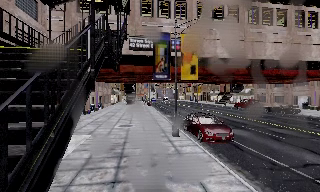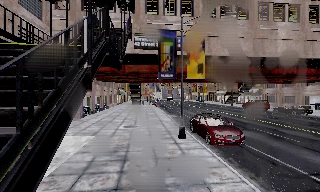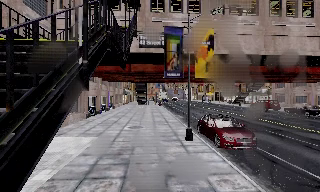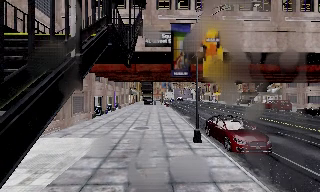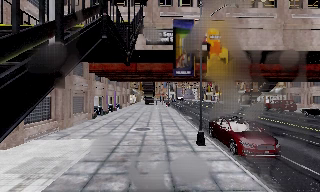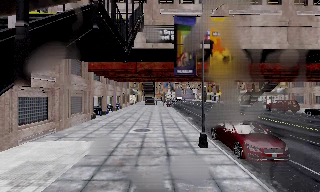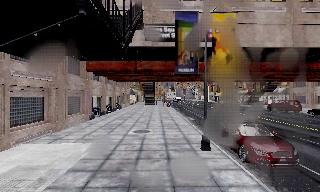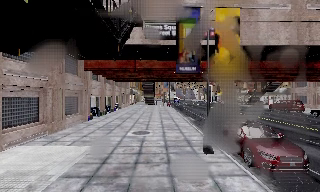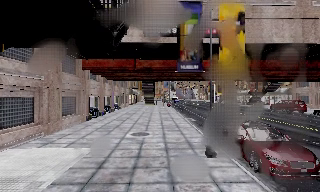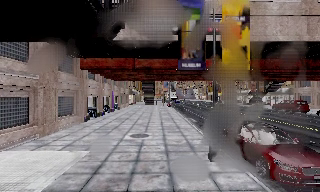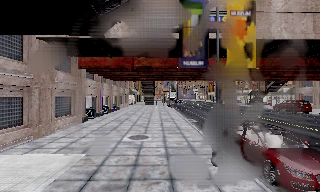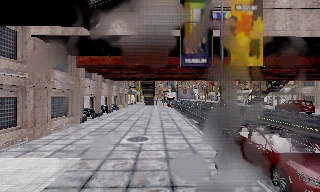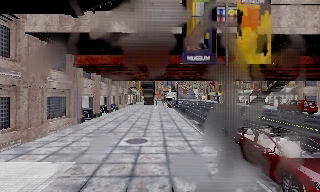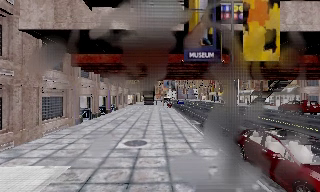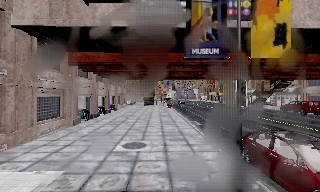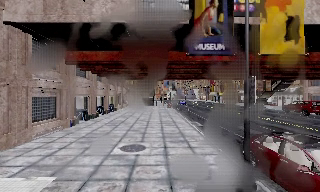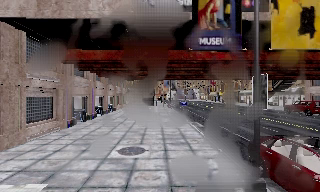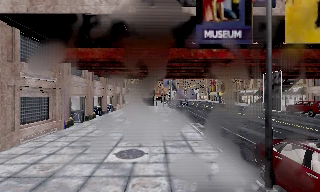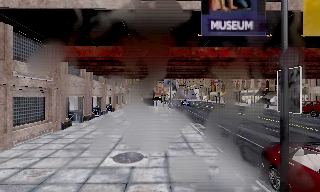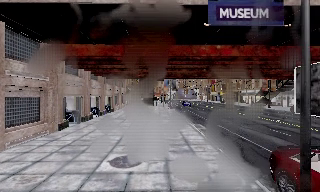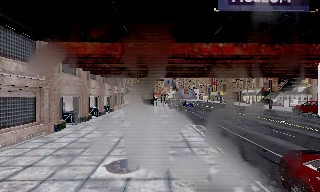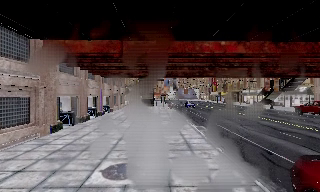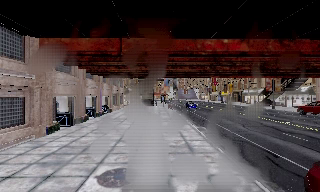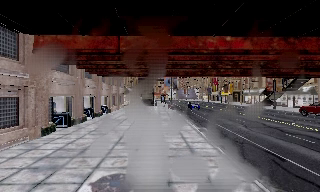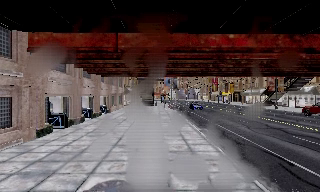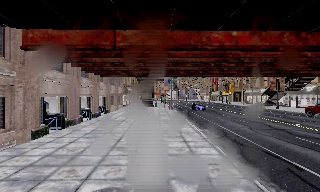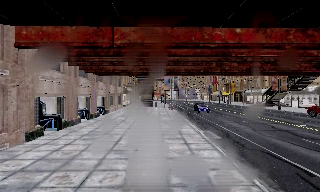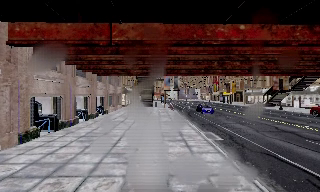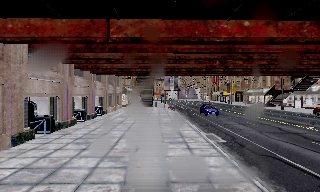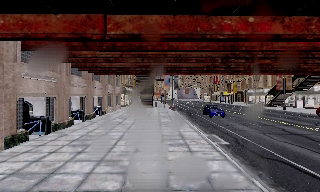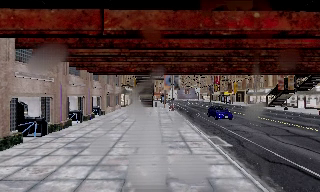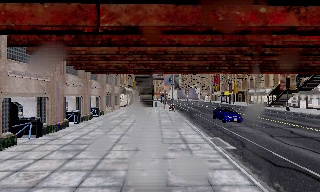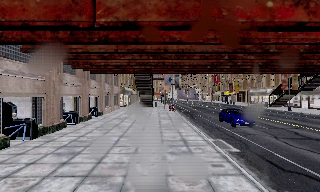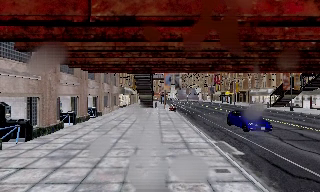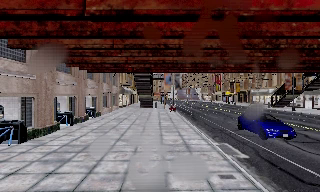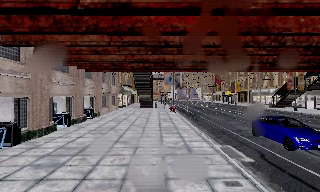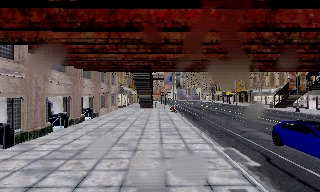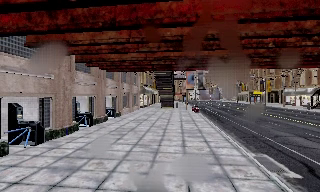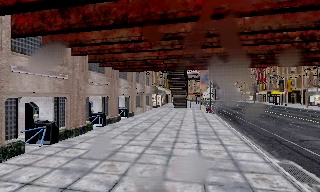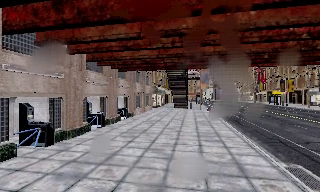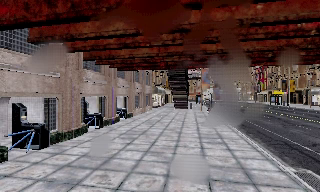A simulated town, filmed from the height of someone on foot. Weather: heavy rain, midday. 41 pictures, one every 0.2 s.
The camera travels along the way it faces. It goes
forward.
0.0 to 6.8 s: The camera travels forward, about 14 m, so what stands in front looms larger.
6.8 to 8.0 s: The camera swings to its left by about 10 degrees, and the scene slides to the right. It travels forward, about 2.5 m, so what stands in front looms larger.
The film runs forward here.
